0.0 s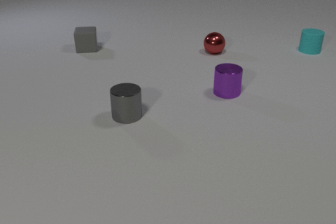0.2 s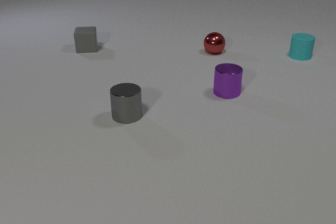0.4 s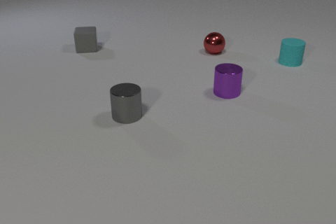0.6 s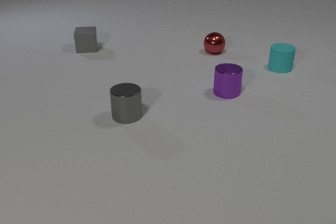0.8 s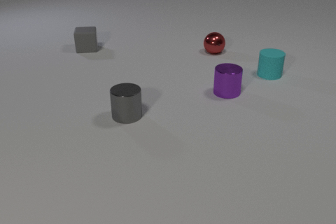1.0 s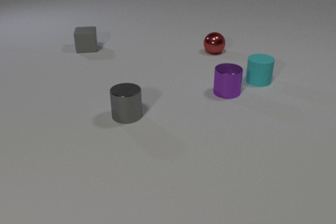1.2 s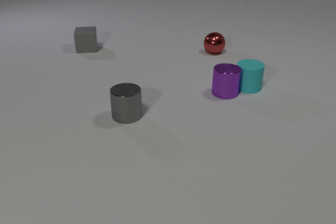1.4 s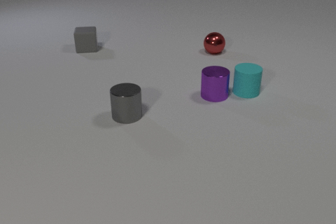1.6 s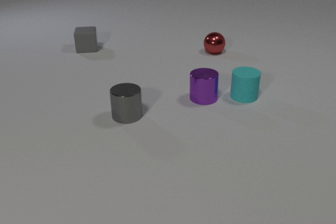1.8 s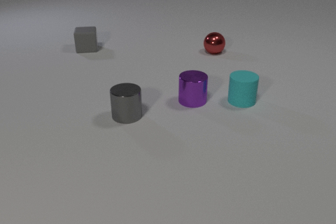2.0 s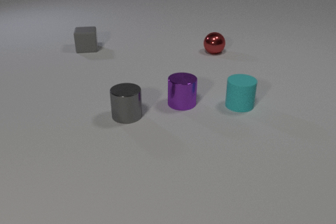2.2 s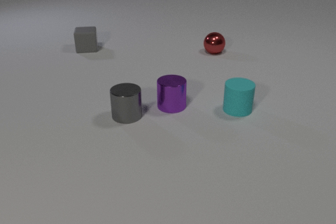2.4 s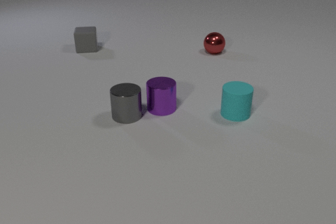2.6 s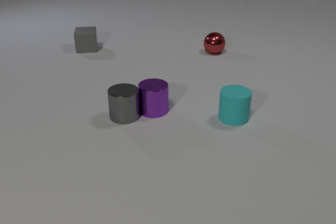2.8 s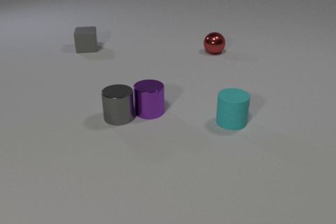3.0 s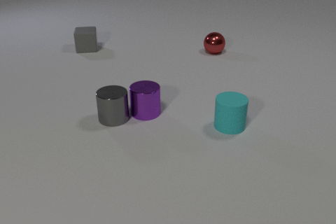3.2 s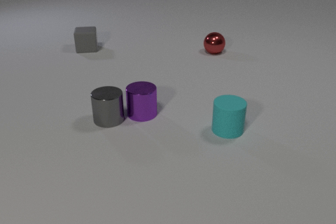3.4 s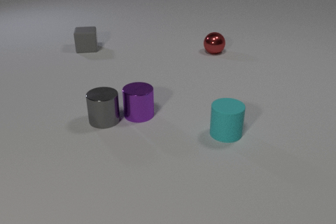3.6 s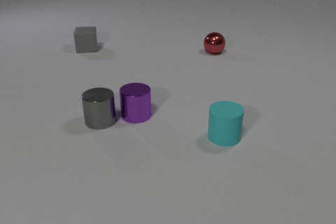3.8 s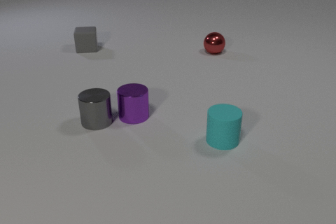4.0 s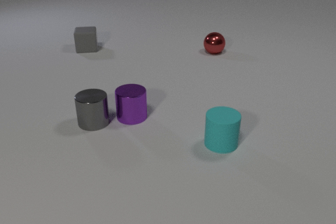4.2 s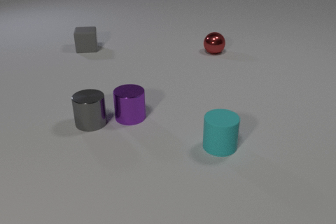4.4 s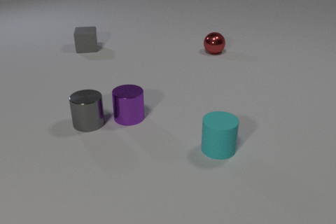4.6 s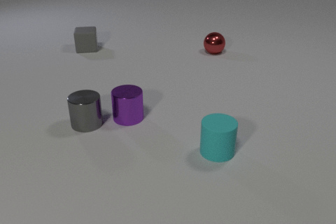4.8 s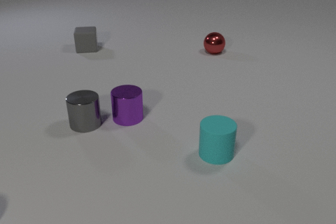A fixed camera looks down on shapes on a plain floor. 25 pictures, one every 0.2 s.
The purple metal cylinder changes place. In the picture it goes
to the left.
The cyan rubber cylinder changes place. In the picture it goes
toward the camera.
0.0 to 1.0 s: The cyan rubber cylinder slides toward the camera and to the left.
1.0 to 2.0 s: The cyan rubber cylinder slides toward the camera. The purple metal cylinder slides to the left and toward the camera. The cyan rubber cylinder and the purple metal cylinder collide.
2.0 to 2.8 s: The cyan rubber cylinder slides toward the camera. The purple metal cylinder slides to the left and toward the camera. The gray metal cylinder slides to the left. The purple metal cylinder and the gray metal cylinder collide.
2.8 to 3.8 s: The cyan rubber cylinder slides toward the camera. The purple metal cylinder slides to the left and toward the camera. The gray metal cylinder slides to the left.
3.8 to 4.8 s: The cyan rubber cylinder slides toward the camera. The gray metal cylinder slides to the left.
What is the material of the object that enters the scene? rubber.
How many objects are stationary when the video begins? 4.
What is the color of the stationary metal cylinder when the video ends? purple.
